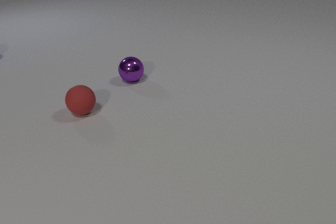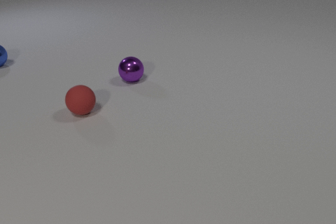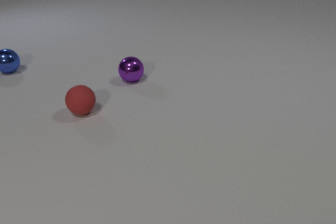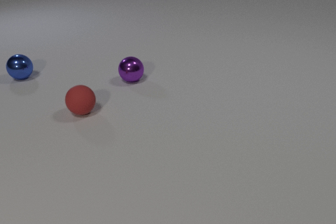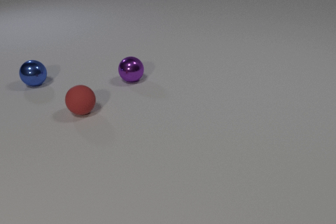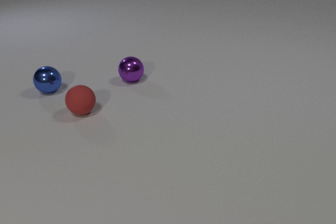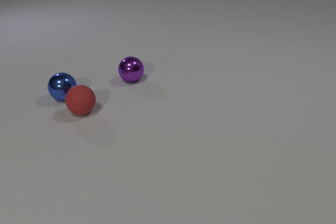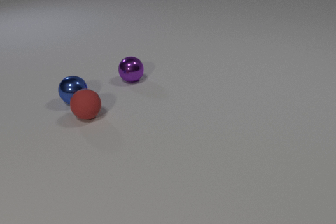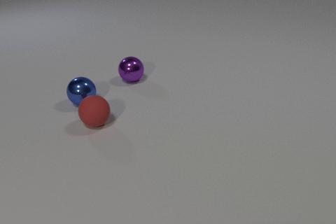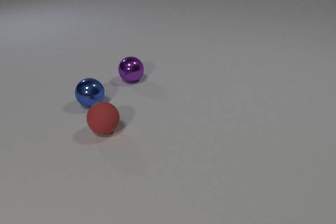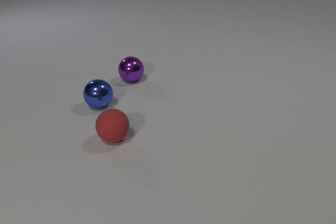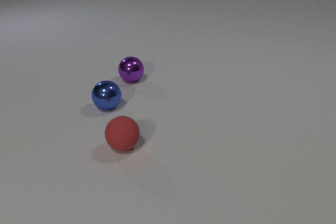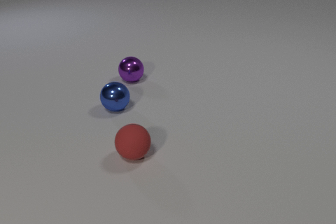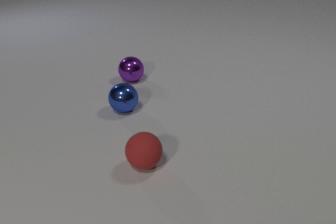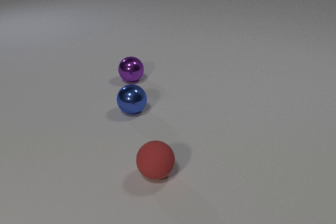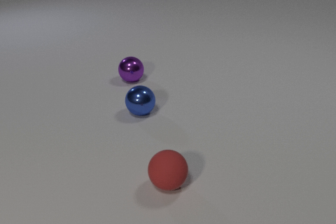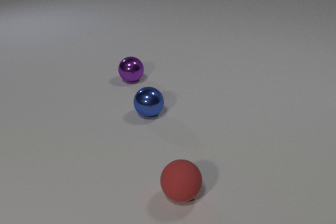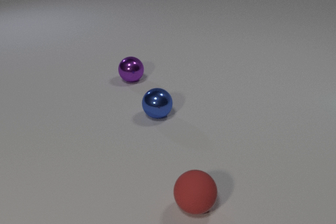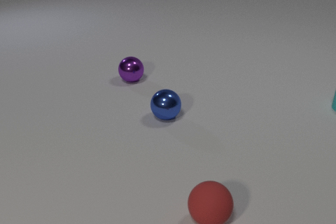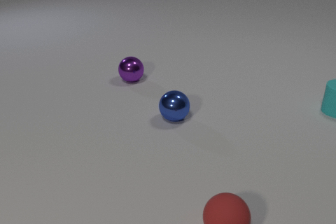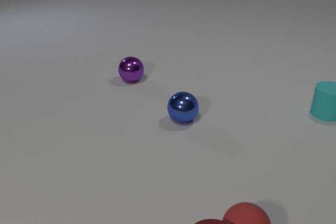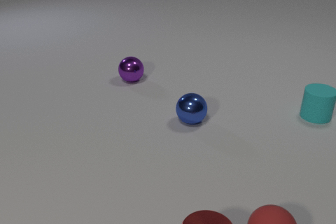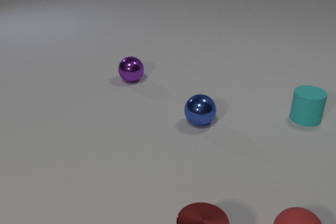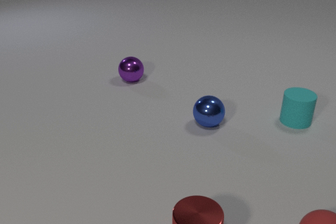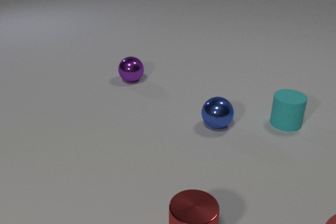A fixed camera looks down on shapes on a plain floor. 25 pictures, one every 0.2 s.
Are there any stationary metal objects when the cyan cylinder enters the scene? yes.
How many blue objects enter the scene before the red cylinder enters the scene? 1.
How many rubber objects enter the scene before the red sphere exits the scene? 1.
0.0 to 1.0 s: The blue metal sphere comes in at the left edge, rolls toward the camera and to the right.
1.0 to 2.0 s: The blue metal sphere rolls to the right and toward the camera. The red rubber sphere rolls toward the camera and to the right. The blue metal sphere and the red rubber sphere collide.
2.0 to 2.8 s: The blue metal sphere rolls to the right and toward the camera. The red rubber sphere rolls toward the camera and to the right.
2.8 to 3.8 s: The blue metal sphere rolls to the right. The red rubber sphere rolls toward the camera and to the right. The cyan rubber cylinder comes in at the right edge, slides toward the camera and to the left.
3.8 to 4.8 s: The blue metal sphere rolls to the right. The red rubber sphere rolls to the right. The cyan rubber cylinder slides to the left and toward the camera. The red metal cylinder comes in at the bottom edge, slides away from the camera and to the left. The red rubber sphere and the red metal cylinder collide.
